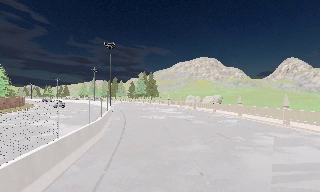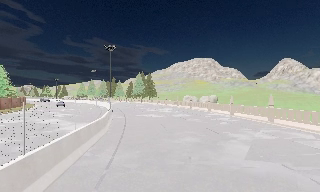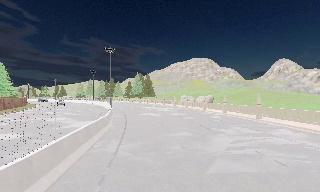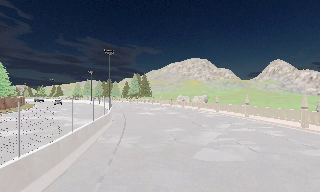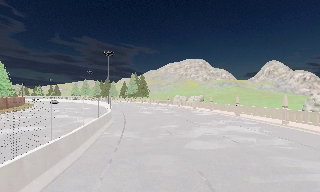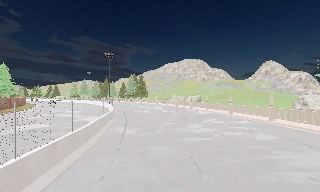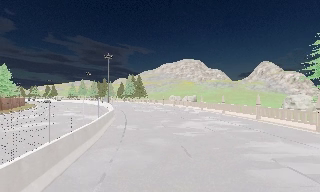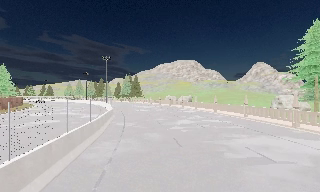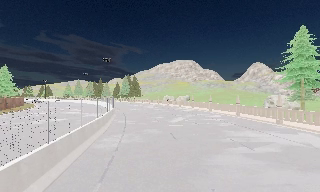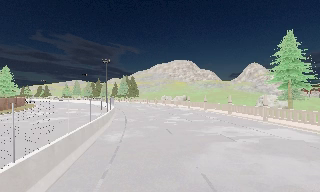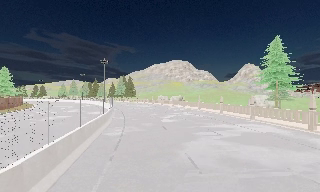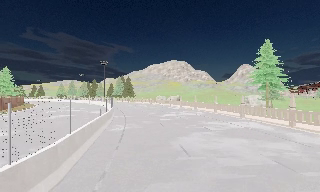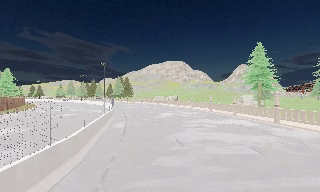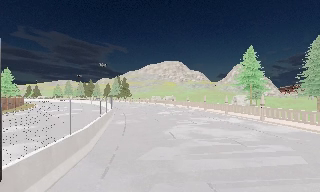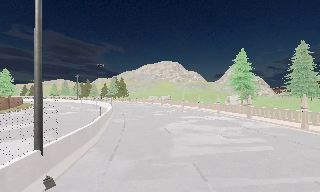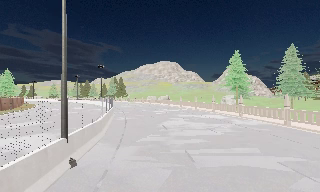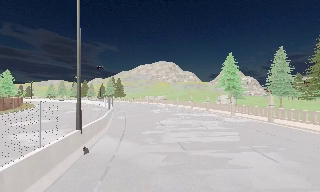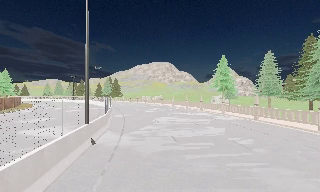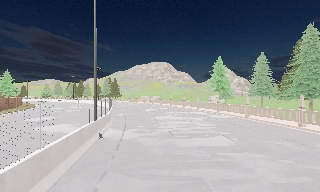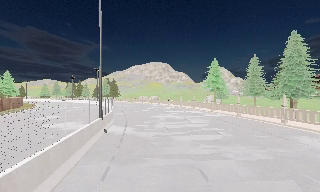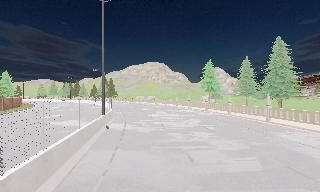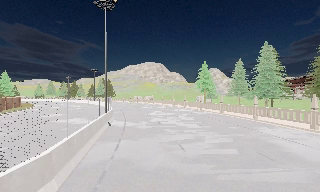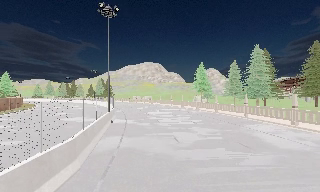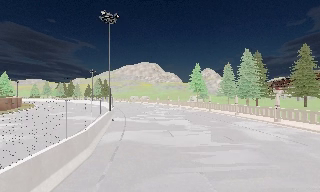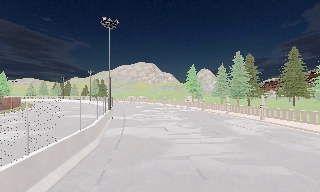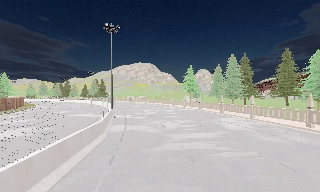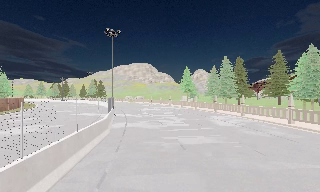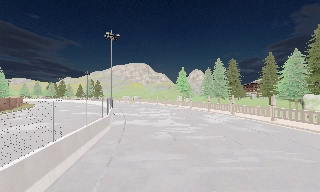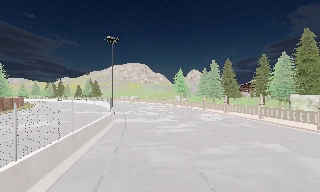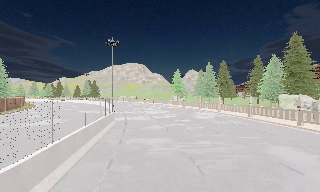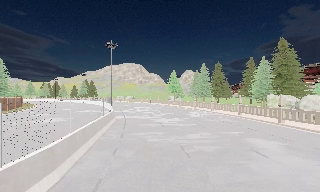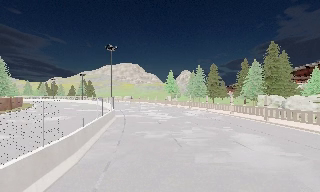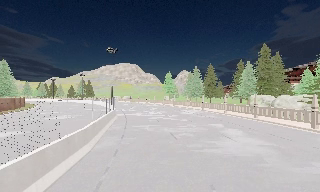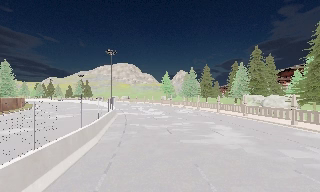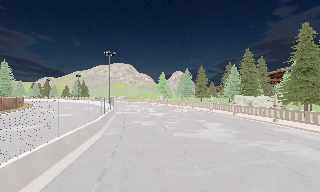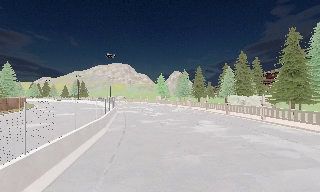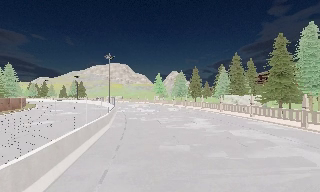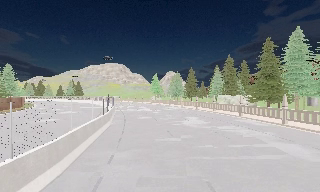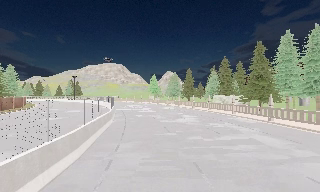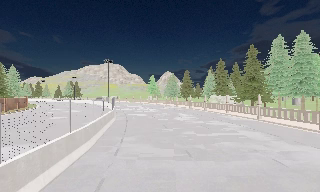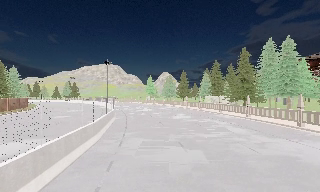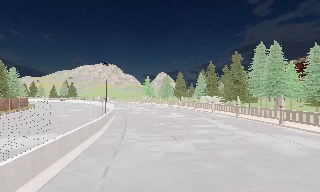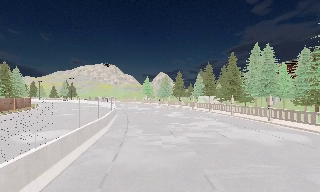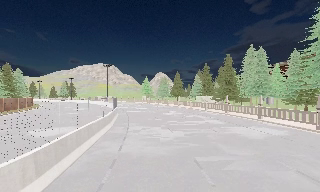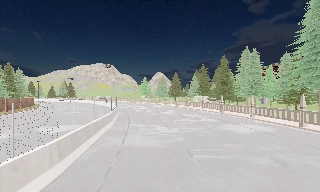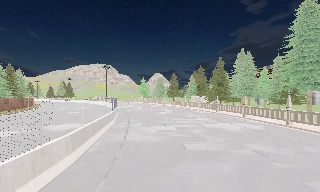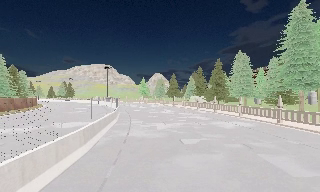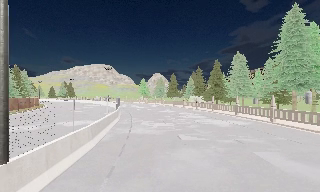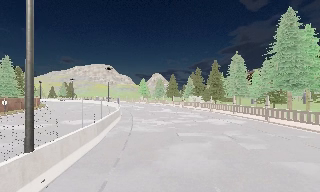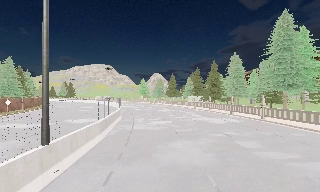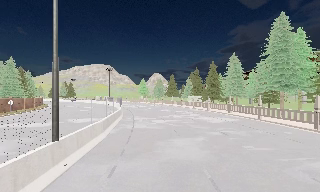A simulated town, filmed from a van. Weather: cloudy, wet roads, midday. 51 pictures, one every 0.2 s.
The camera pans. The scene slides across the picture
to the left.
The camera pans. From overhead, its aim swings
clockwise.
0.0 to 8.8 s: The camera pans to its right, which is clockwise from overhead, by about 35 degrees. It travels backward, about 65 m.
8.8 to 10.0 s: The camera travels backward, about 5 m, so what stands in front gets smaller. It loses speed.
The film runs backward here.
